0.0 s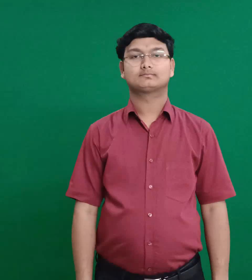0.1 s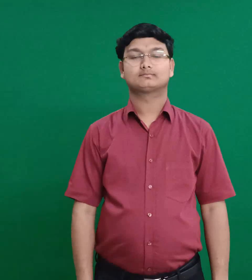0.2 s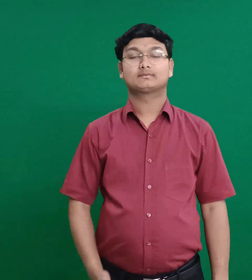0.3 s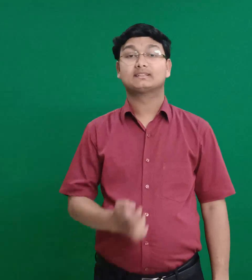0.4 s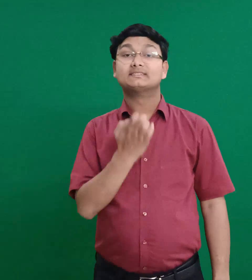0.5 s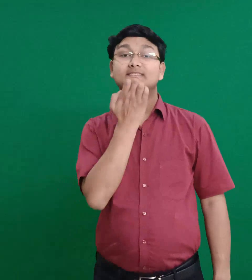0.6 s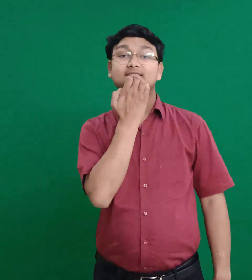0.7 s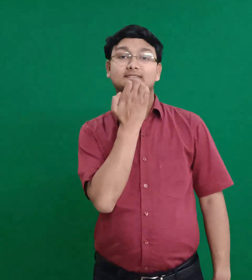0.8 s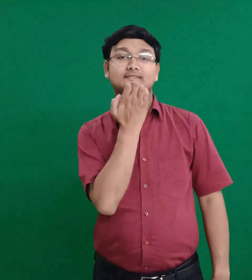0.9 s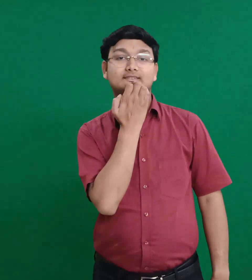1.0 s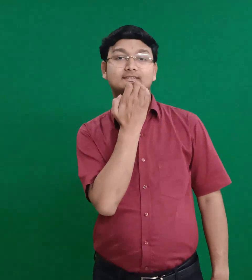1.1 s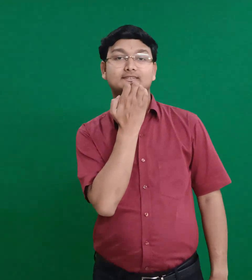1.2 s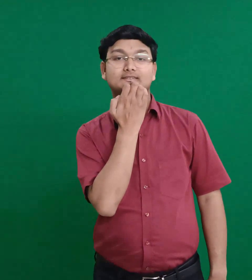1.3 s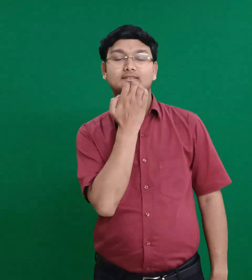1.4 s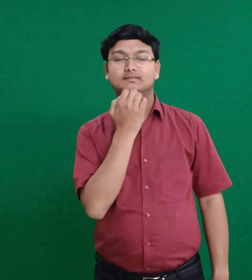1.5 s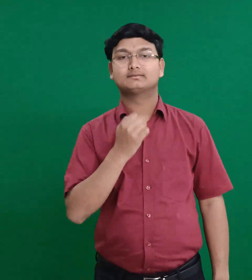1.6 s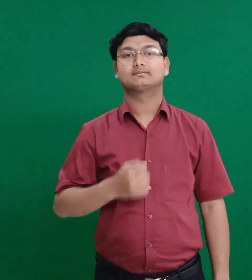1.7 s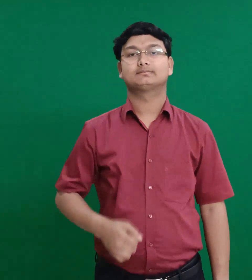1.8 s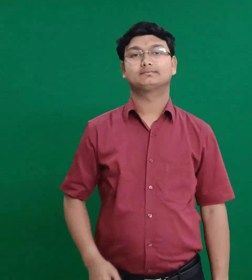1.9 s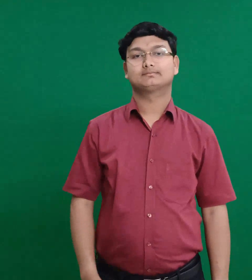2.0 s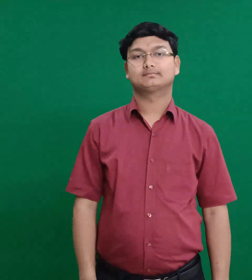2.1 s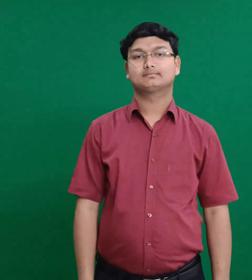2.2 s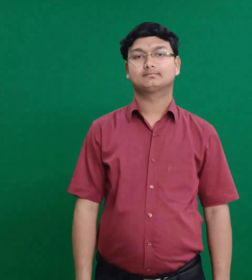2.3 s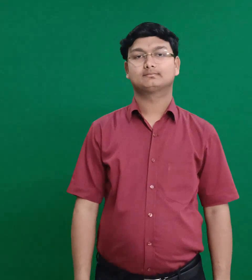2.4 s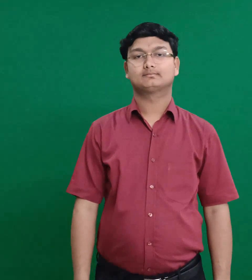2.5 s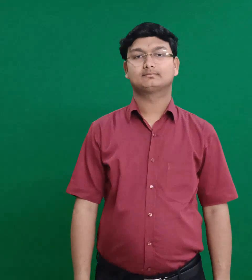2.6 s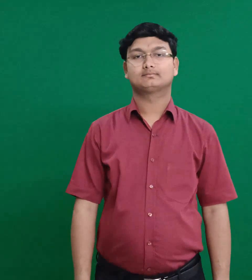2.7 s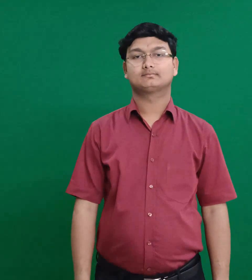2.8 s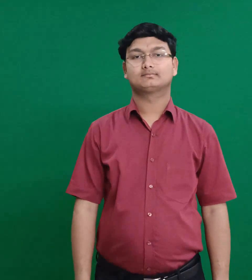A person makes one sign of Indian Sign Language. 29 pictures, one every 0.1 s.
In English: eliab
